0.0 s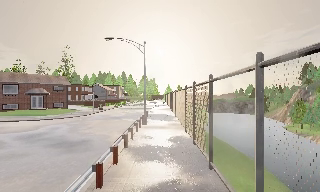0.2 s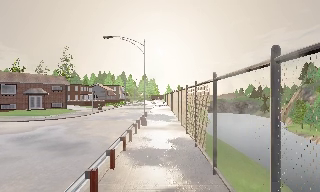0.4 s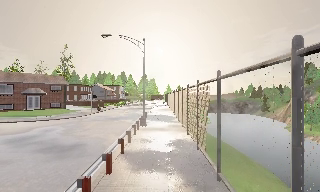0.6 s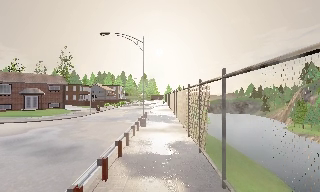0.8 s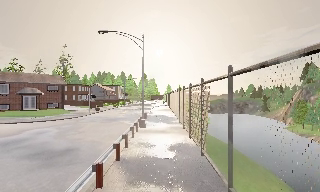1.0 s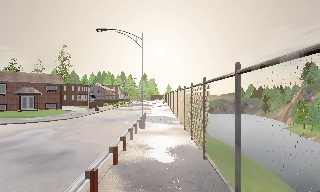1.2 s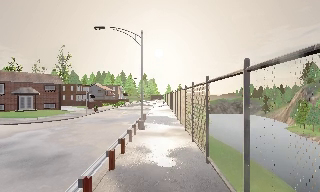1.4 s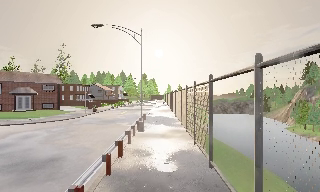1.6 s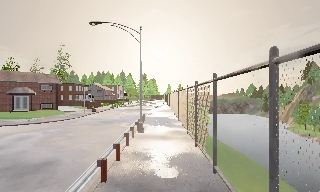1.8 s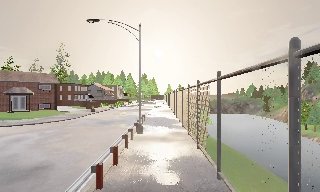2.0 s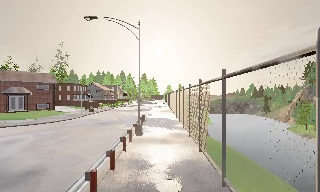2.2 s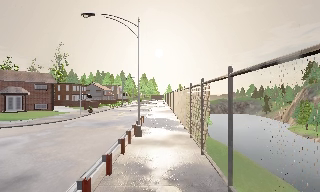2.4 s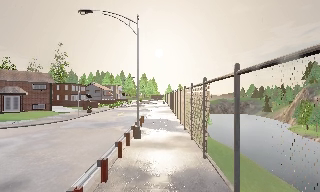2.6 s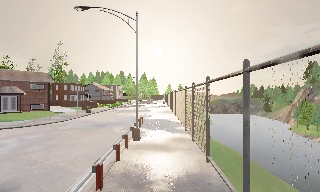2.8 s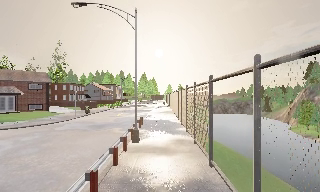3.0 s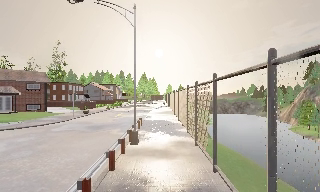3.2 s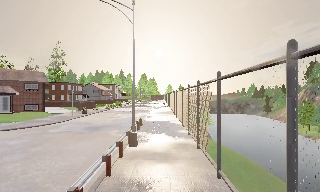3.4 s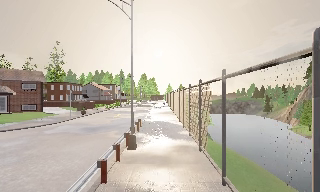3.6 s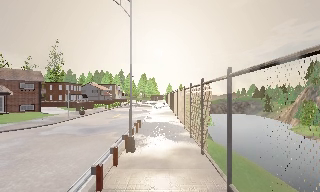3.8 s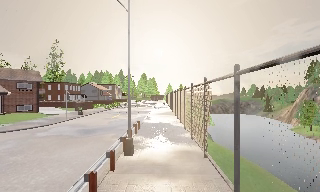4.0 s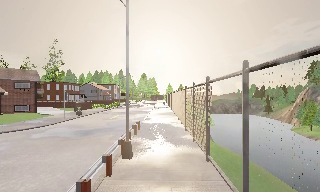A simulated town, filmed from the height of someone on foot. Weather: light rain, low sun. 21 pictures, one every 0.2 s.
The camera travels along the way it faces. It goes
forward.
0.0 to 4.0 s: The camera travels forward, about 8 m, so what stands in front looms larger.
The film runs forward here.
